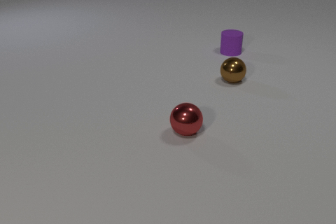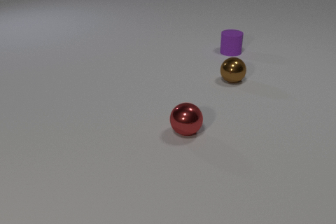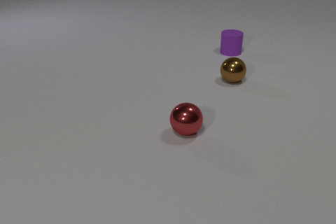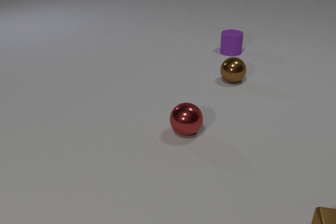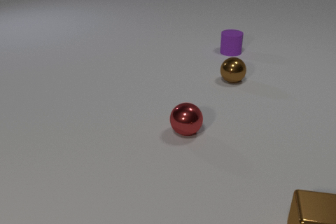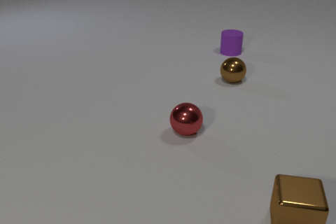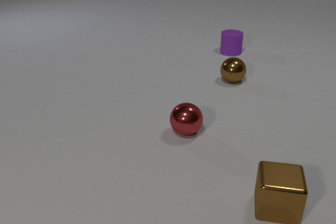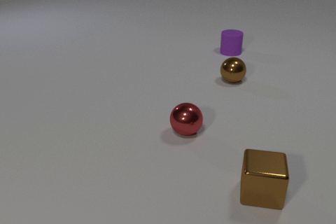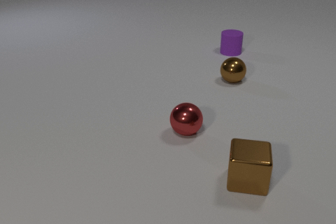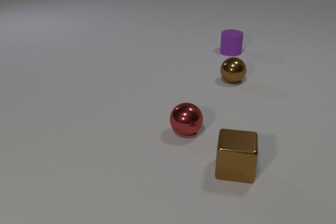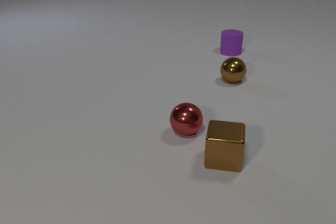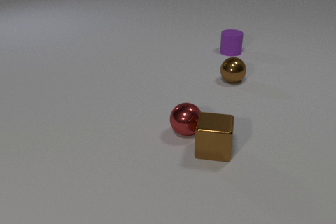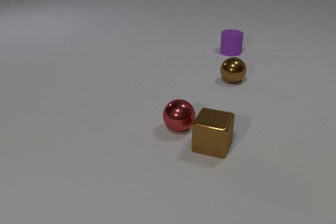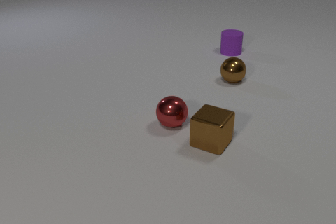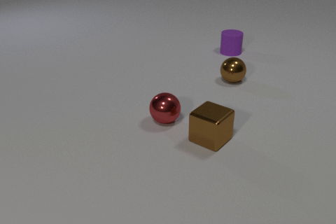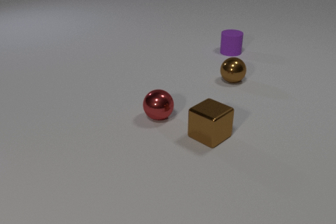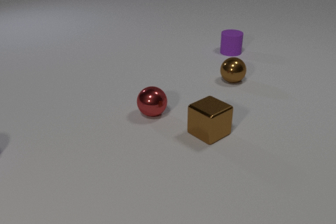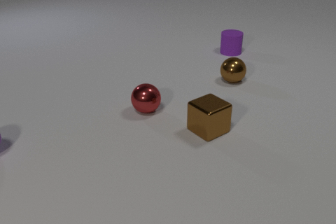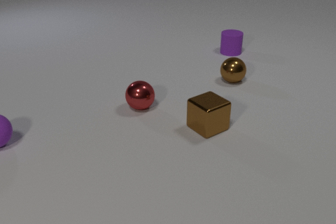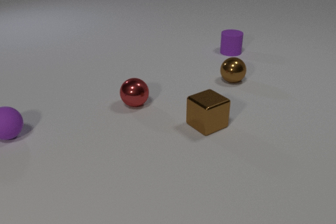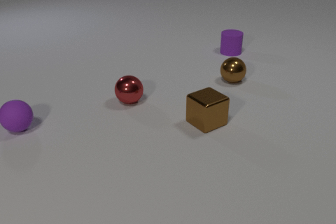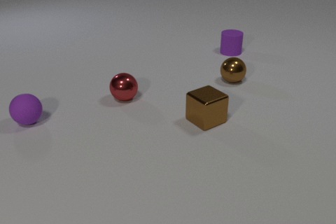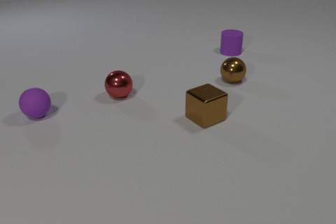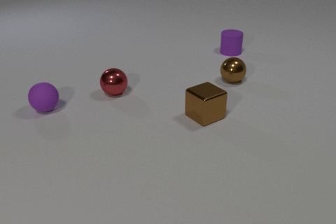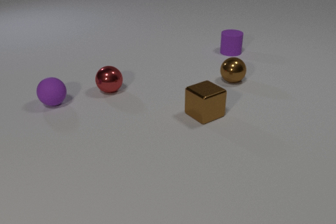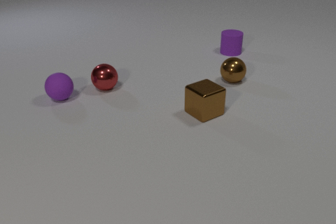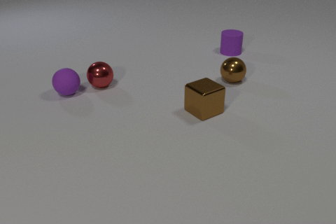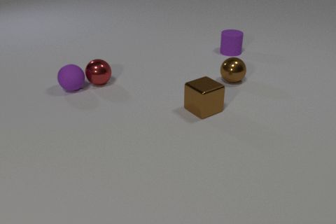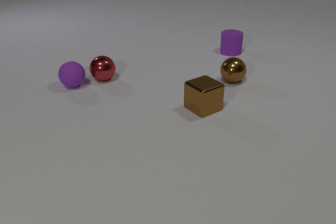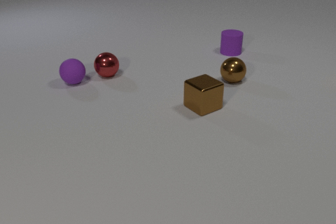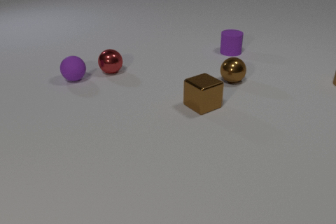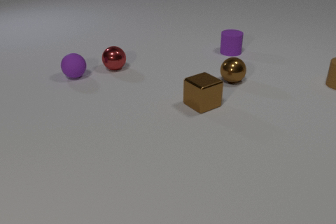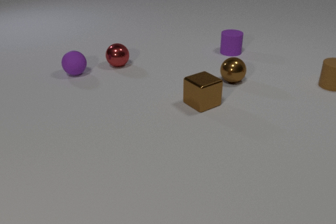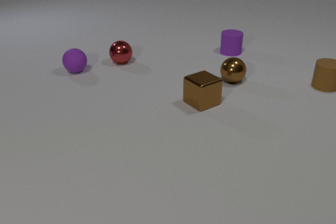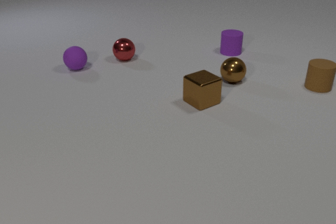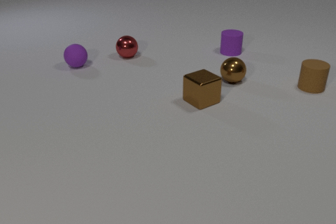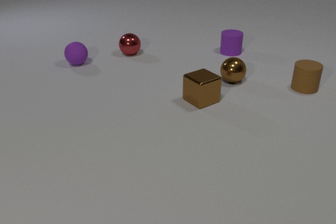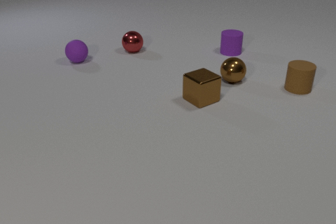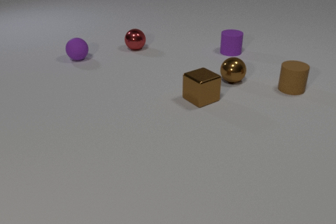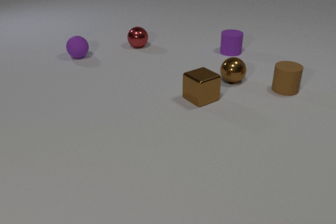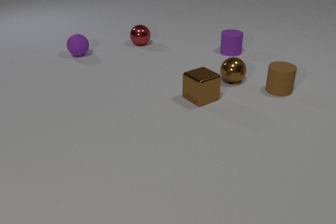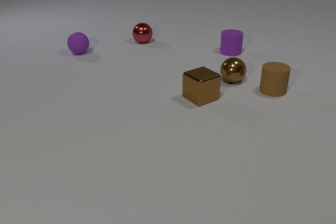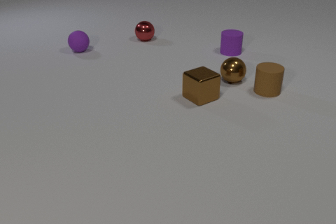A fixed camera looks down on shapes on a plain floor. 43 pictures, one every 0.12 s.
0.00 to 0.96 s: The brown metal cube comes in at the bottom edge, slides to the left and away from the camera.
0.96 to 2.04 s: The brown metal cube slides away from the camera and to the left, spins so that its near face slides to the left, clockwise seen from above. The red metal sphere rolls away from the camera and to the left. The brown metal cube and the red metal sphere collide.
2.04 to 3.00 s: The brown metal cube slides away from the camera. The red metal sphere rolls away from the camera and to the left. The purple rubber sphere rolls away from the camera and to the right.
3.00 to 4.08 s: The brown metal cube slides away from the camera. The red metal sphere rolls away from the camera. The brown rubber cylinder comes in at the right edge, slides to the left and toward the camera. The purple rubber sphere rolls away from the camera. The red metal sphere and the purple rubber sphere collide.
4.08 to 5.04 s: The brown metal cube slides away from the camera. The red metal sphere rolls away from the camera. The brown rubber cylinder slides to the left and toward the camera. The purple rubber sphere rolls away from the camera.
How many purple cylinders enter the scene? 0.
Are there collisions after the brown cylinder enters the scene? no.
What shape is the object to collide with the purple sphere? sphere.
